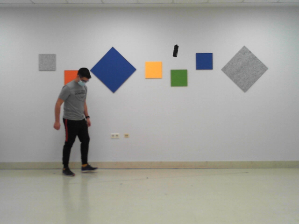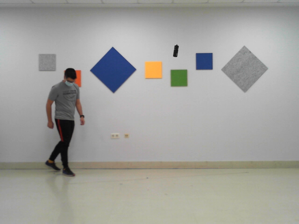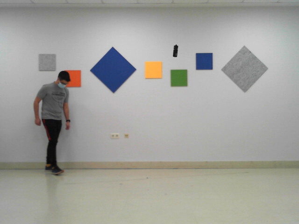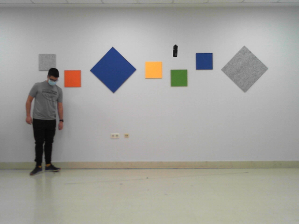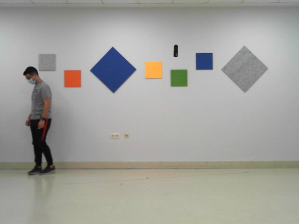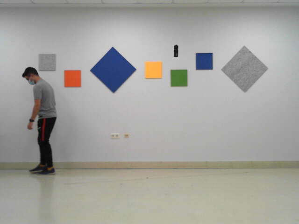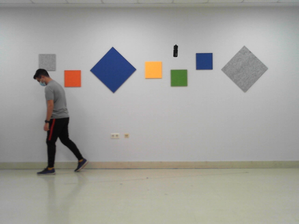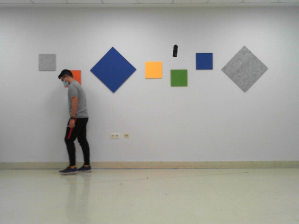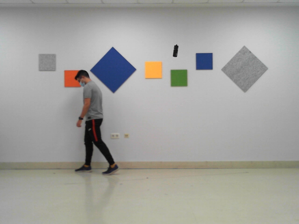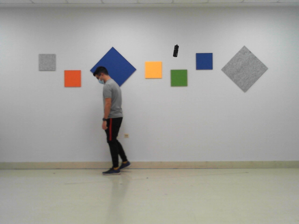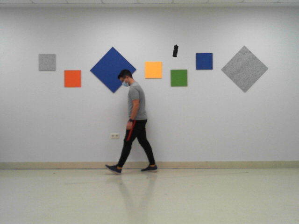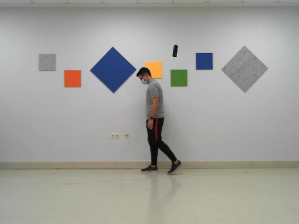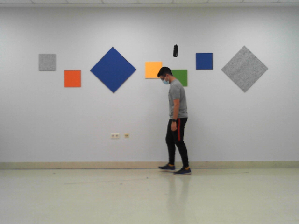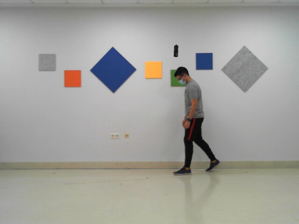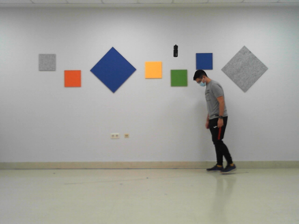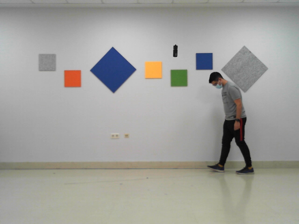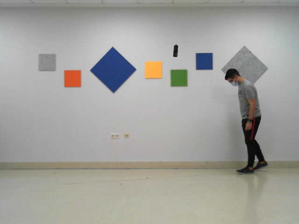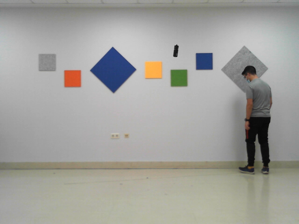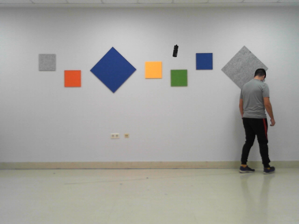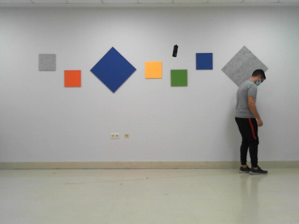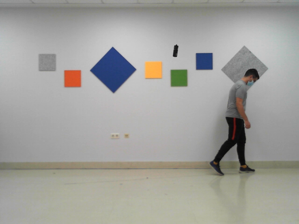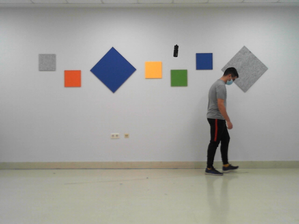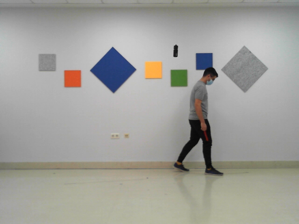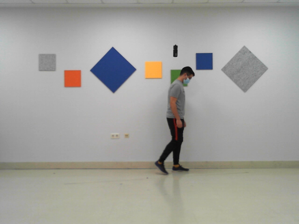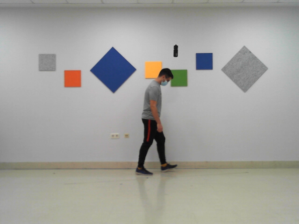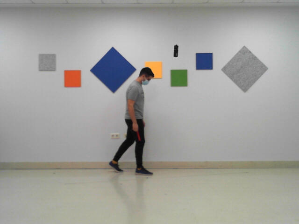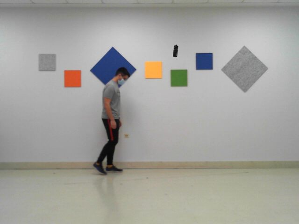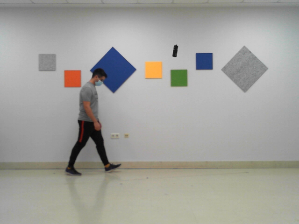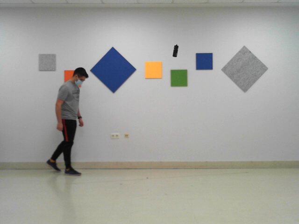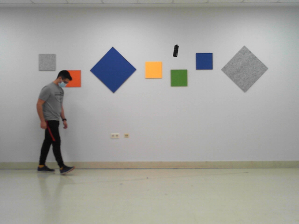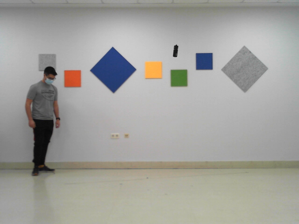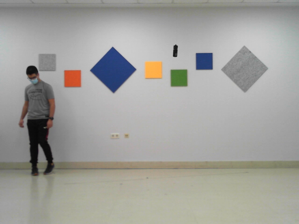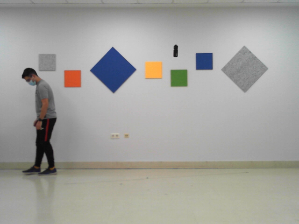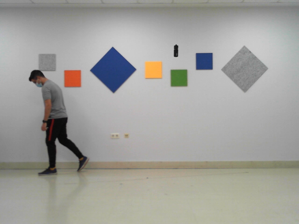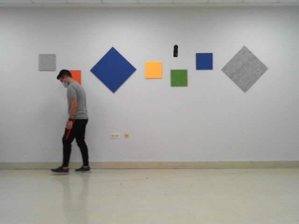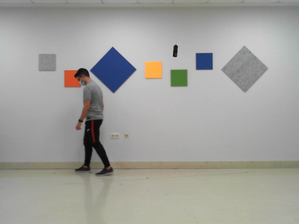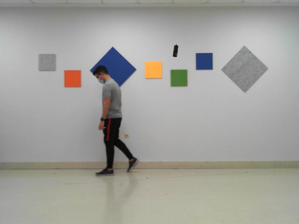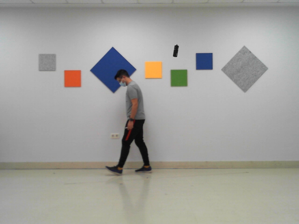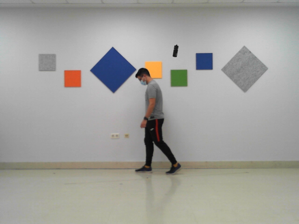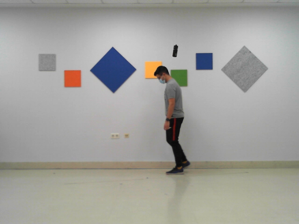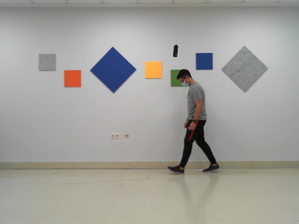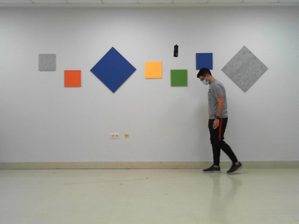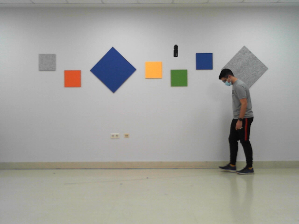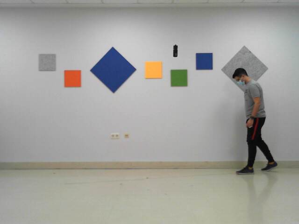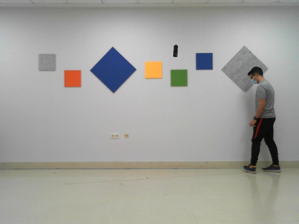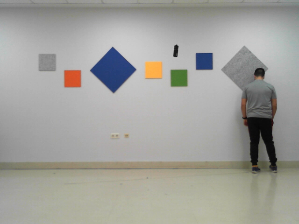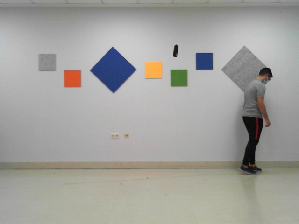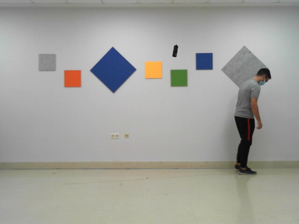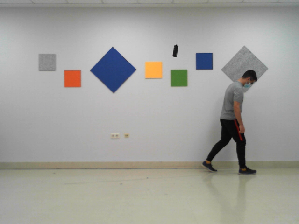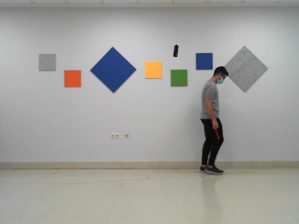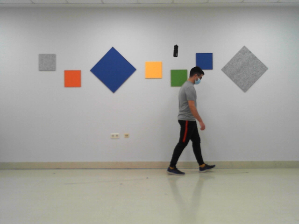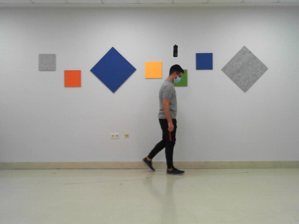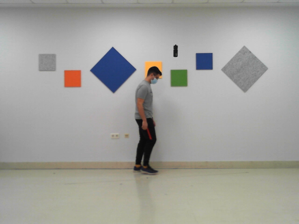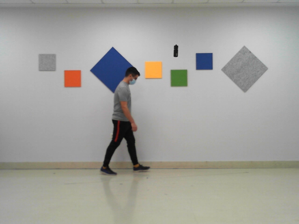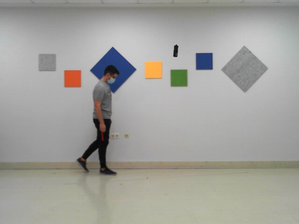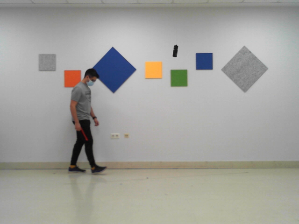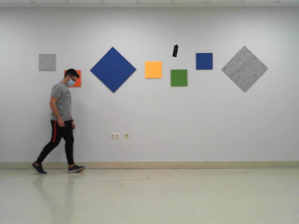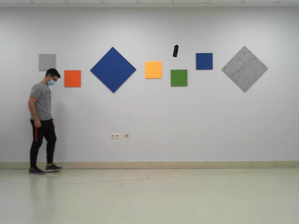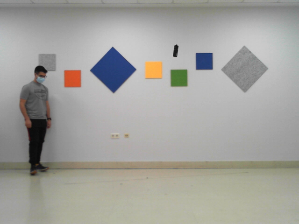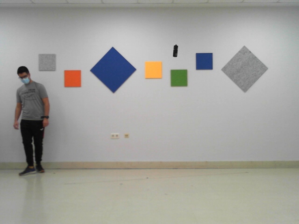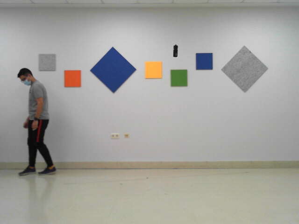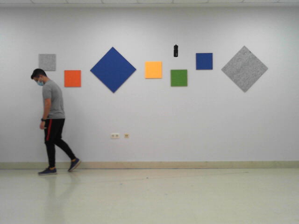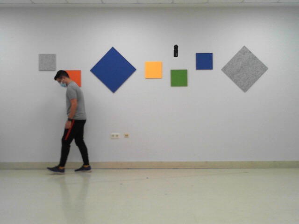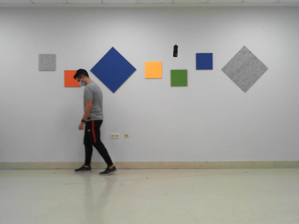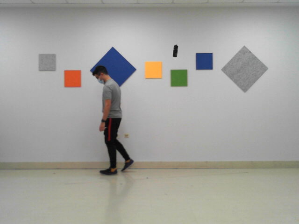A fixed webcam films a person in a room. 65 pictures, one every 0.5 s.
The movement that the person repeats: Walk backward.
